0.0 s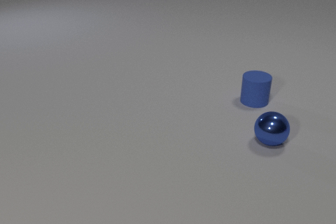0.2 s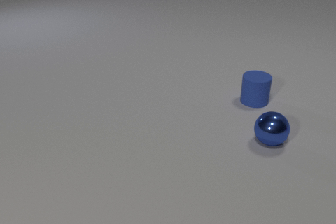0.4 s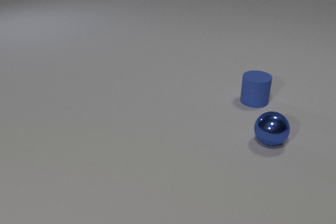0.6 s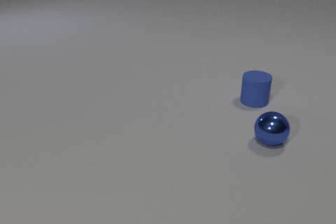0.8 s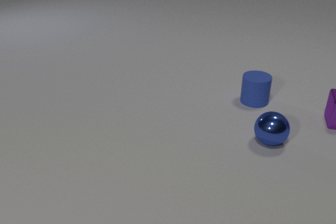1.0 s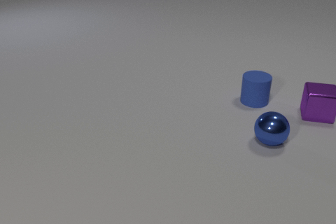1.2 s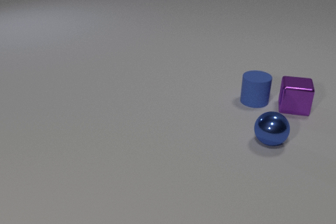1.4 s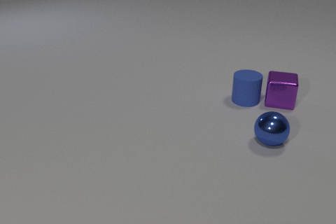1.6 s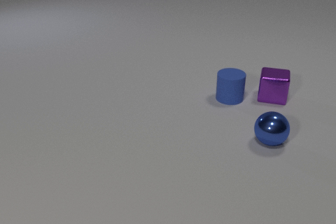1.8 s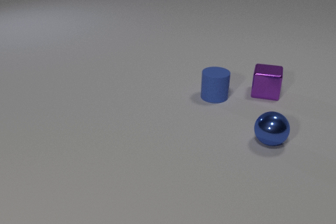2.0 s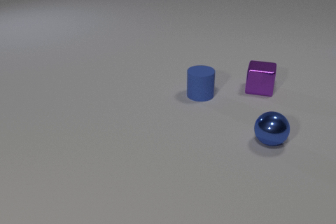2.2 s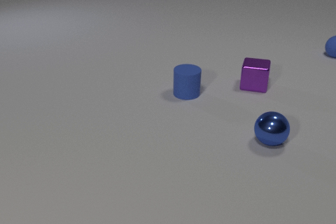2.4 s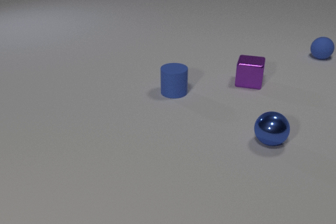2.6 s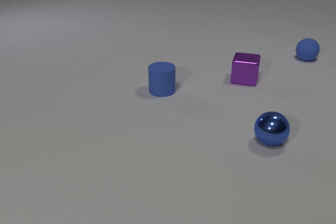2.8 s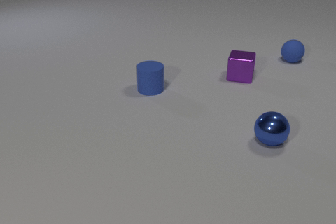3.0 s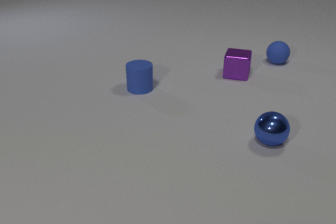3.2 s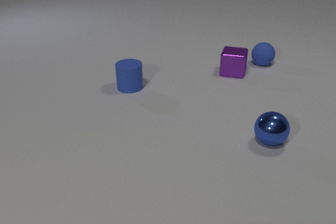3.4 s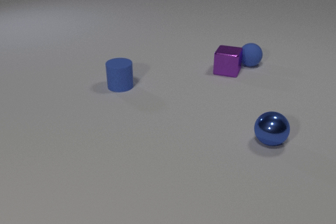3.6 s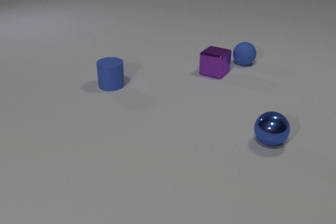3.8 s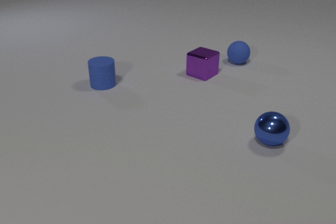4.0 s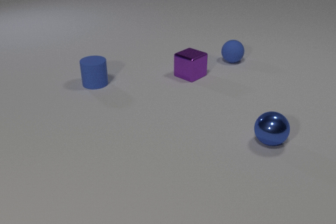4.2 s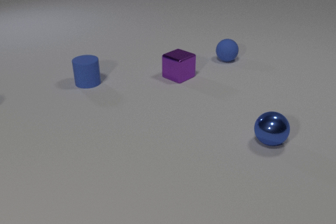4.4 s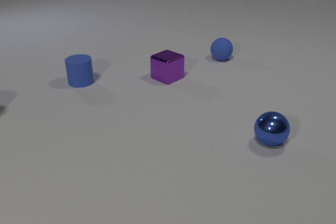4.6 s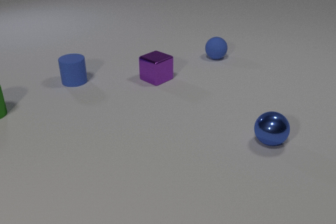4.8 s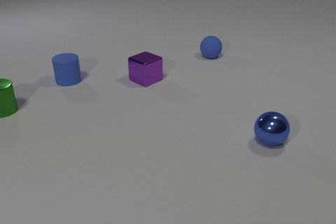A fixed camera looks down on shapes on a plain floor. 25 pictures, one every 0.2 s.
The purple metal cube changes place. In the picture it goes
to the left.
The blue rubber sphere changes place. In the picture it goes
to the left.
0.0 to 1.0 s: The purple metal cube comes in at the right edge, slides to the left.
1.0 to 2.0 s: The purple metal cube slides to the left and away from the camera. The blue rubber cylinder slides to the left. The purple metal cube and the blue rubber cylinder collide.
2.0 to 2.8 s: The purple metal cube slides away from the camera and to the left. The blue rubber cylinder slides to the left. The blue rubber sphere comes in at the right edge, rolls to the left and toward the camera.
2.8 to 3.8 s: The purple metal cube slides to the left, spins clockwise seen from above by about 30 degrees, its near face sliding to the left. The blue rubber cylinder slides to the left. The blue rubber sphere rolls to the left. The purple metal cube and the blue rubber sphere collide.
3.8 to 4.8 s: The purple metal cube slides to the left. The blue rubber cylinder slides to the left and away from the camera. The blue rubber sphere rolls to the left and away from the camera. The green metal cylinder comes in at the left edge, slides to the right.
Are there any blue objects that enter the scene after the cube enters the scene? yes.
What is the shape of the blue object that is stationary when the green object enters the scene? sphere.
What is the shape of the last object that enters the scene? cylinder.
